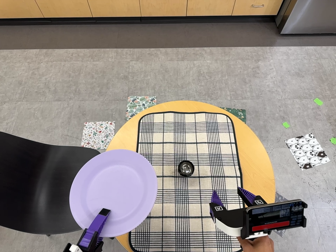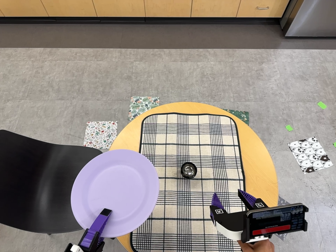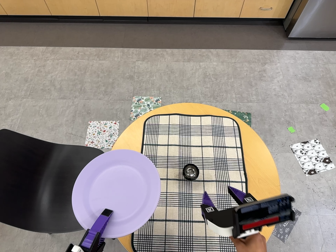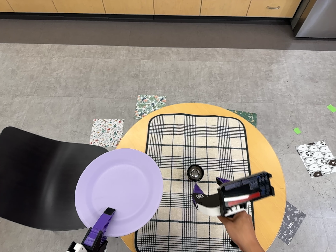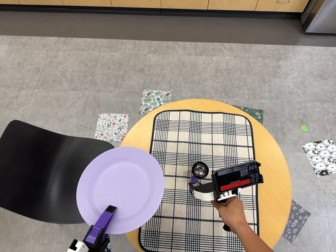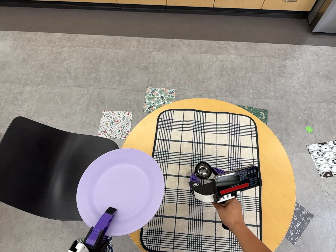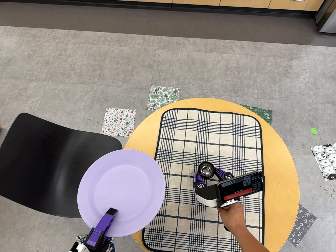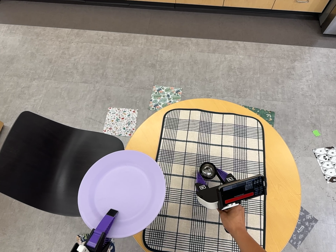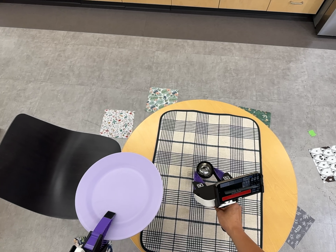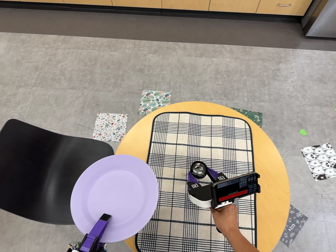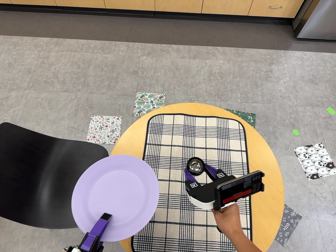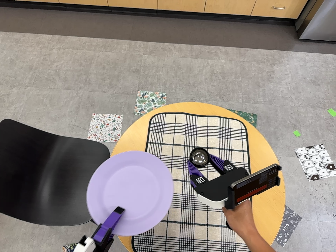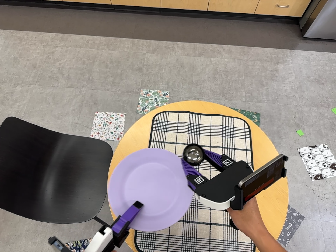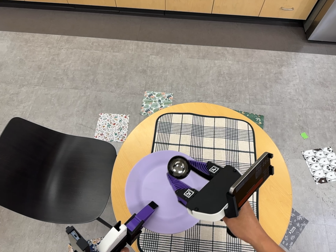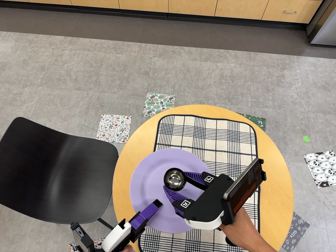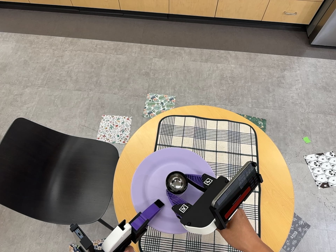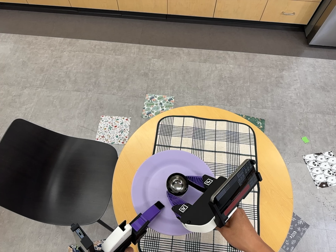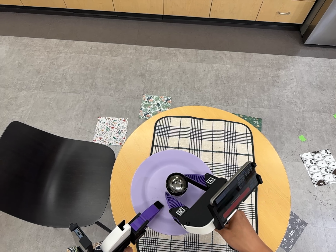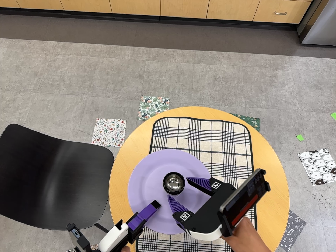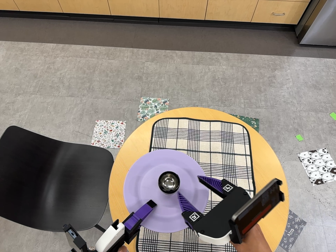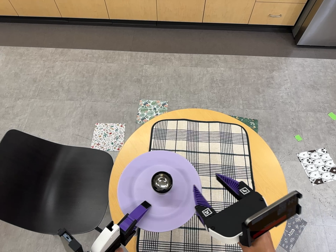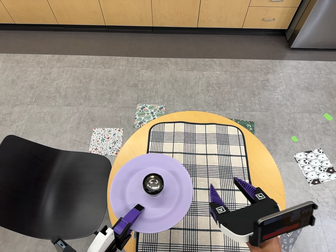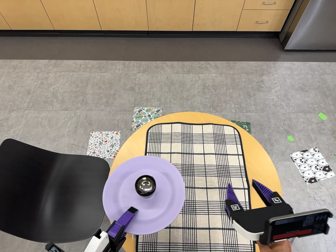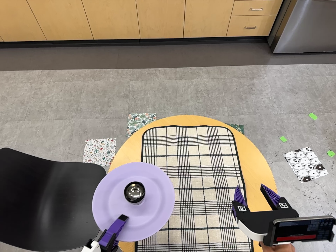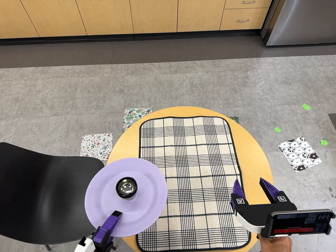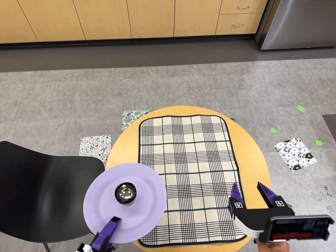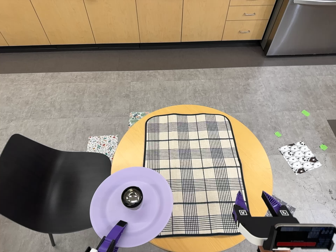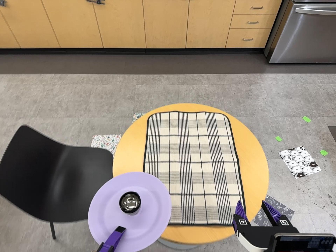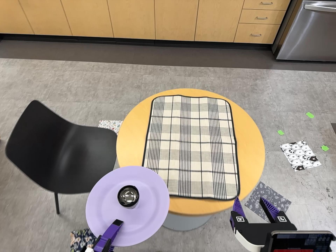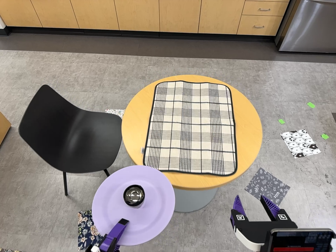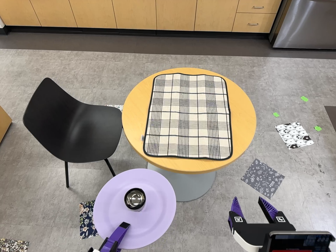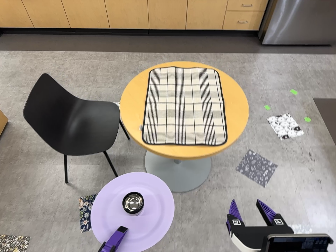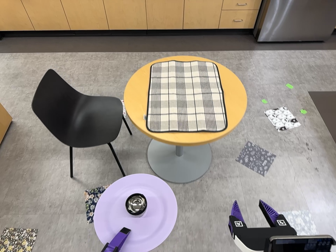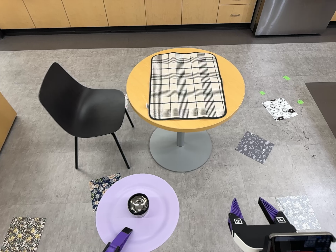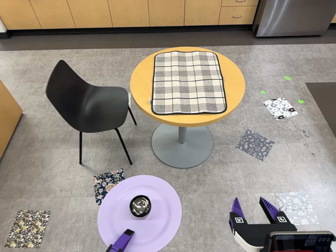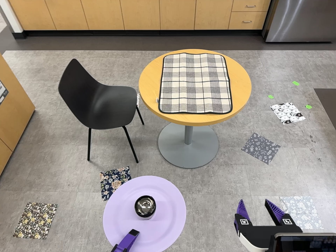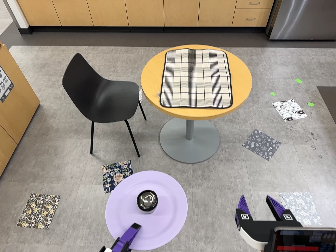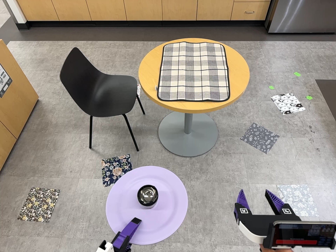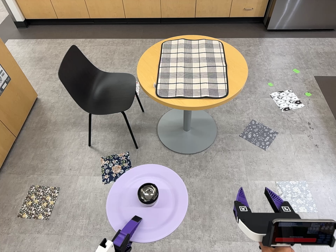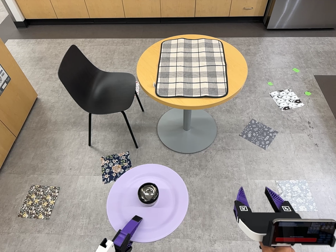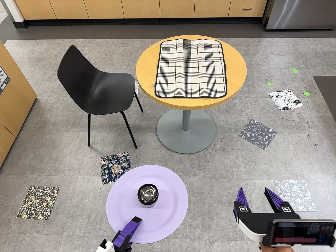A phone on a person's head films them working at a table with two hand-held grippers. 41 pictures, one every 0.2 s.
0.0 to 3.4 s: The camera travels to its left, about 5 cm, so close, fixed things drift to the right.
3.4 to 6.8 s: The camera travels toward the bottom of its view and backward, about 100 cm, so close, fixed things drift upward. Its aim tips toward the top of its view by about 10 degrees.
6.8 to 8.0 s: The camera travels toward the bottom of its view, backward and to its right, about 14 cm, so close, fixed things drift upward.
The film runs backward here.
